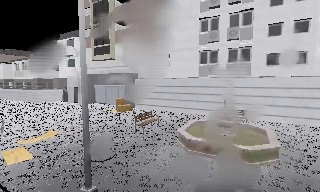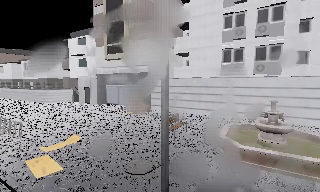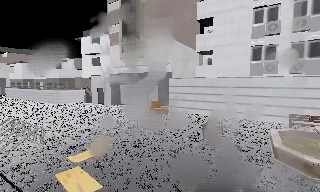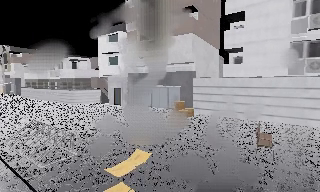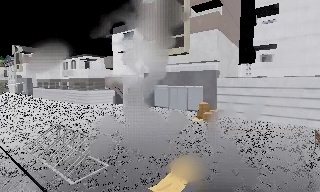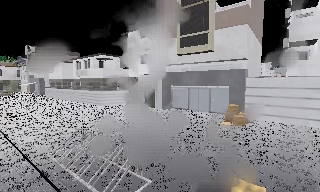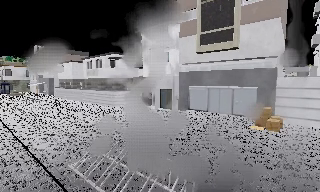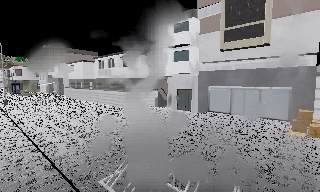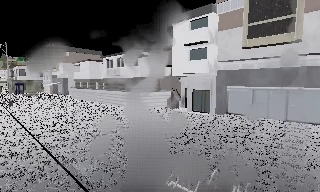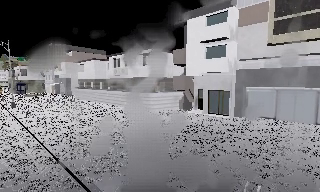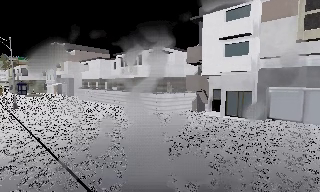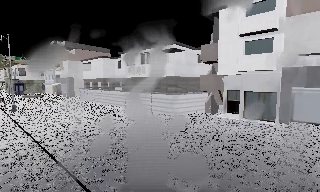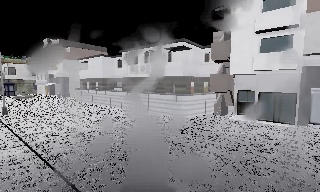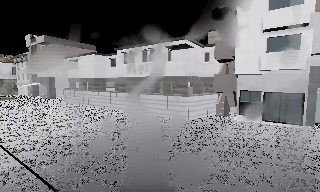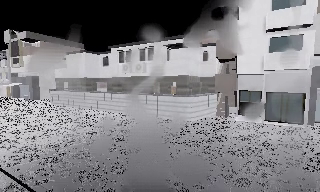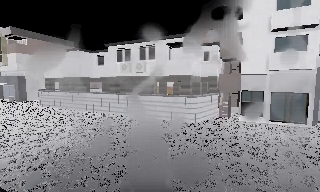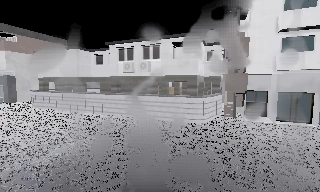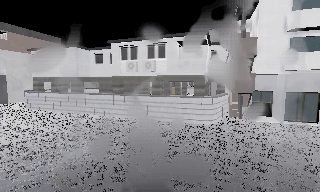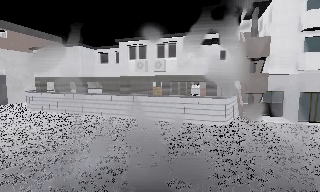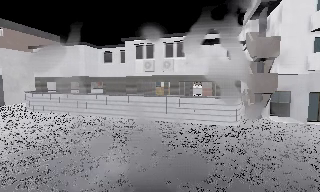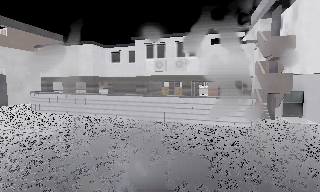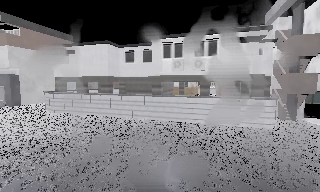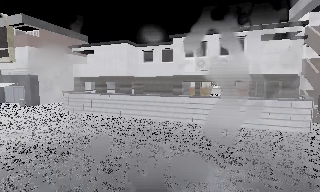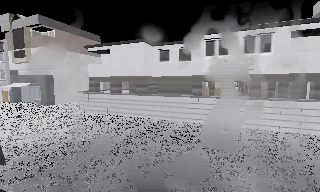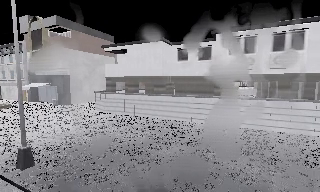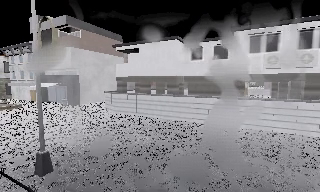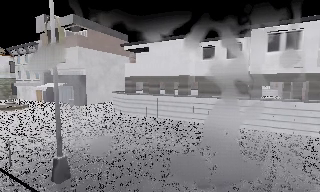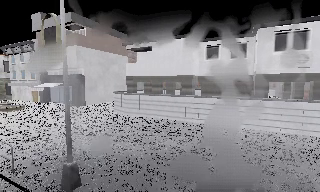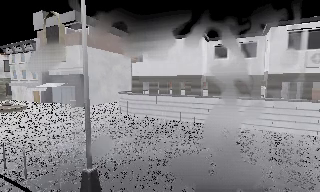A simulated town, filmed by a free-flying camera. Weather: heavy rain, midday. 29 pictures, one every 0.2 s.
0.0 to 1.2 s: The camera swings to its left by about 10 degrees, and the scene slides to the right. It travels to its left and forward, about 10 m, so close, fixed things drift to the right.
1.2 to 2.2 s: The camera travels to its left and forward, about 8 m, so close, fixed things drift to the right.
2.2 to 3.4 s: The camera pans to its right, which is clockwise from overhead, by about 20 degrees. It travels to its left and forward, about 7 m.
3.4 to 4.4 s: The camera travels to its left, about 5 m, so close, fixed things drift to the right.
4.4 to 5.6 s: The camera travels to its left and forward, about 5 m, so close, fixed things drift to the right.
The film runs forward here.
